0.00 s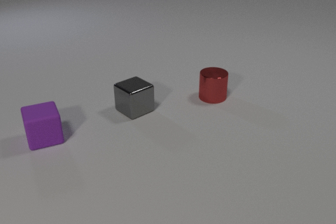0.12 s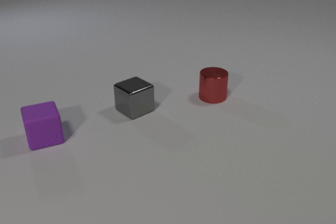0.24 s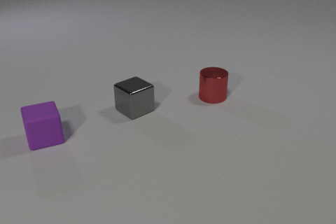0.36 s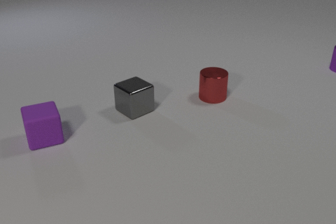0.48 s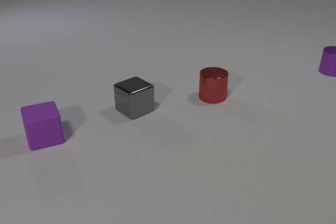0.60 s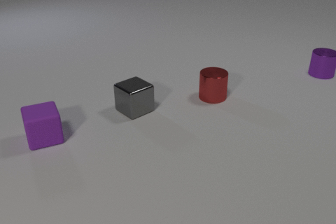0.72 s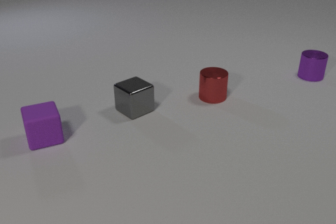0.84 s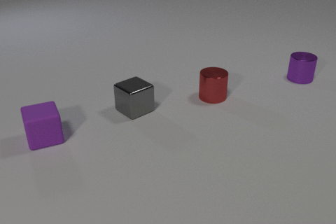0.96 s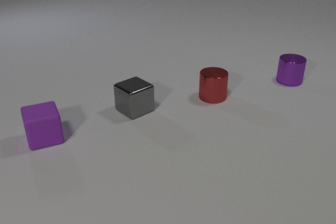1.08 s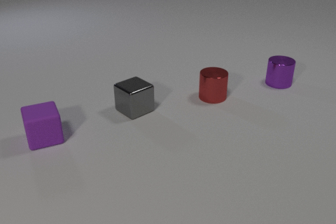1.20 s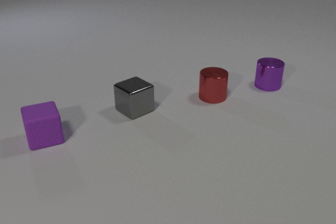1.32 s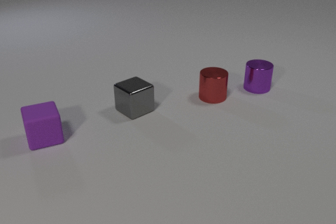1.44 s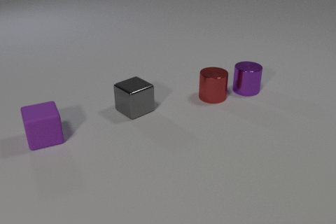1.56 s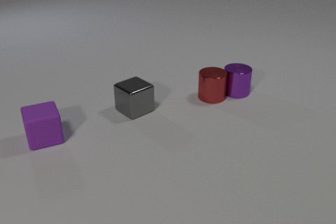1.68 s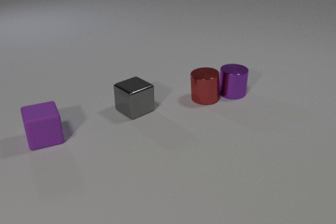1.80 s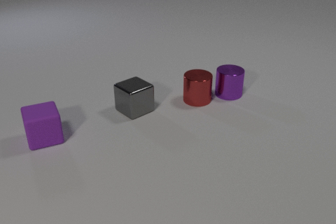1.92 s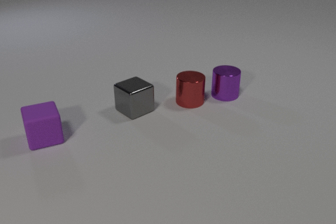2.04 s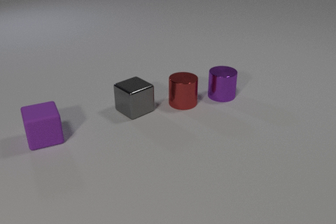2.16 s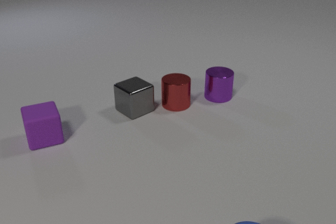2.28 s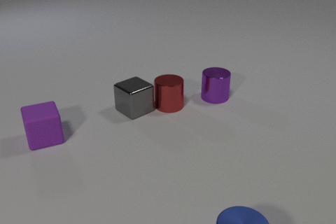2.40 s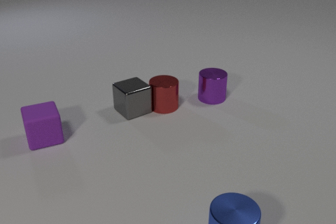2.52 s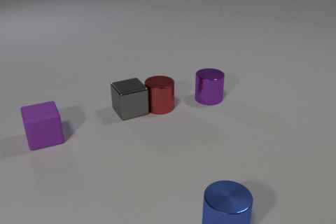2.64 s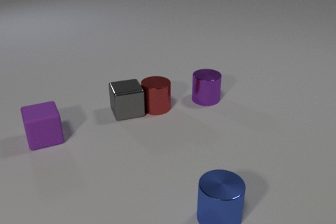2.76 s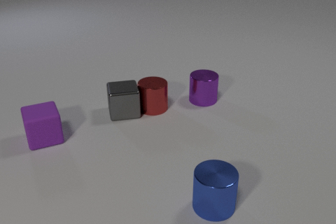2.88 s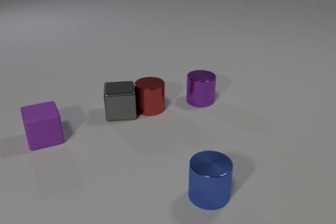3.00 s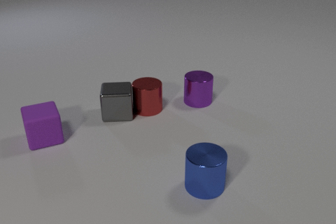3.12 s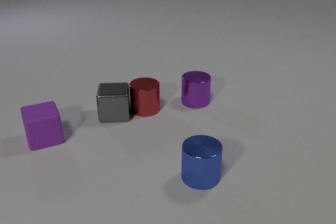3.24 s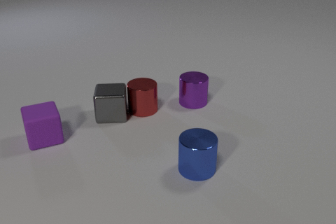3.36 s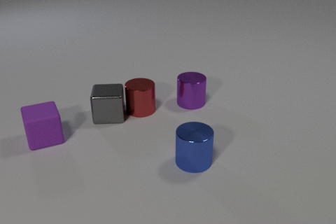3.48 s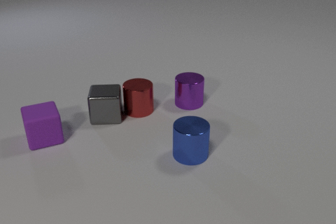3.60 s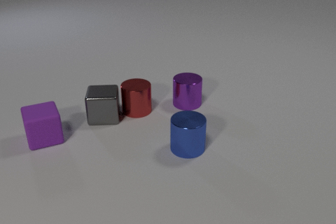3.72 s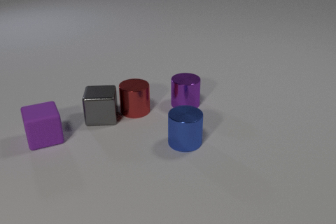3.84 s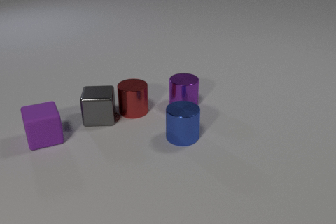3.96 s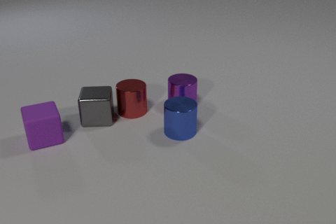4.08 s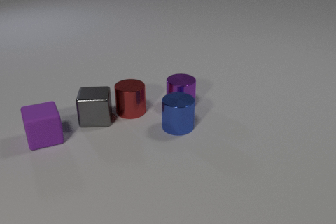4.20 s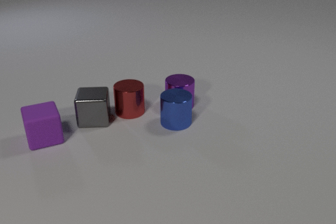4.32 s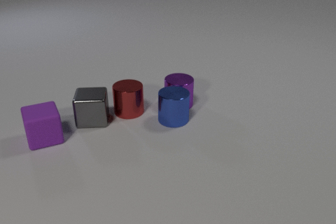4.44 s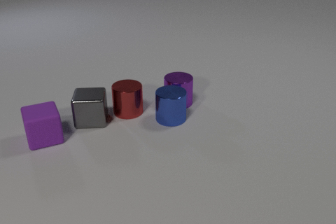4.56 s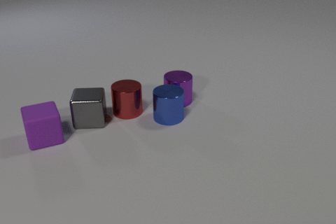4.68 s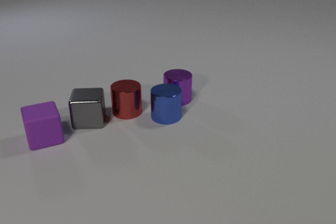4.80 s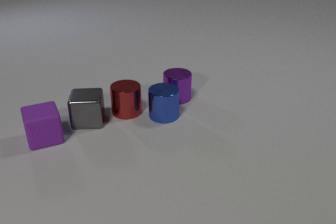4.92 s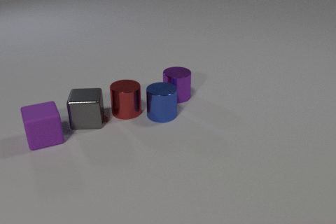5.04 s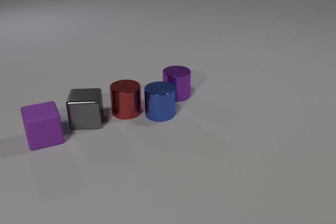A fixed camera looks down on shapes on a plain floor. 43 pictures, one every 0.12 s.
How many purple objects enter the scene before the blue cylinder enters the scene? 1.
What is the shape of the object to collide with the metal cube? cylinder.
How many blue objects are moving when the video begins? 0.
0.00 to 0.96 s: The purple metal cylinder comes in at the right edge, slides to the left and toward the camera.
0.96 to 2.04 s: The purple metal cylinder slides to the left and toward the camera. The red metal cylinder slides to the left and toward the camera. The purple metal cylinder and the red metal cylinder collide.
2.04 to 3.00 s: The purple metal cylinder slides to the left and toward the camera. The red metal cylinder slides to the left. The gray metal cube slides to the left and toward the camera, spins clockwise seen from above by about 45 degrees, its near face sliding to the left. The blue metal cylinder comes in at the bottom edge, slides away from the camera. The red metal cylinder and the gray metal cube collide.
3.00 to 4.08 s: The purple metal cylinder slides to the left and toward the camera. The red metal cylinder slides to the left. The gray metal cube slides to the left. The blue metal cylinder slides away from the camera.
4.08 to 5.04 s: The purple metal cylinder slides away from the camera. The gray metal cube slides to the left. The blue metal cylinder slides away from the camera and to the left. The purple metal cylinder and the blue metal cylinder collide.
